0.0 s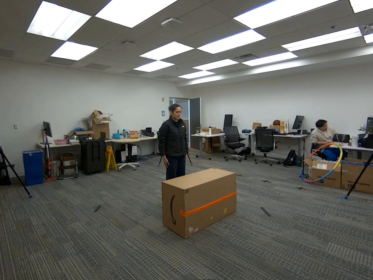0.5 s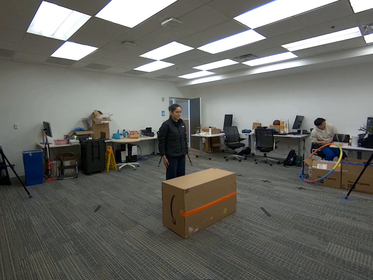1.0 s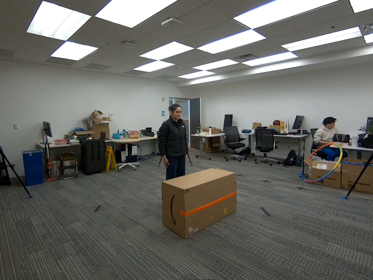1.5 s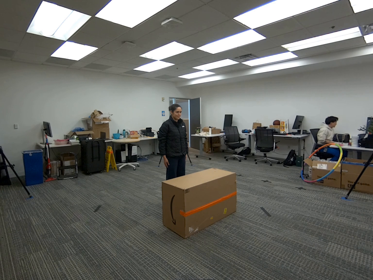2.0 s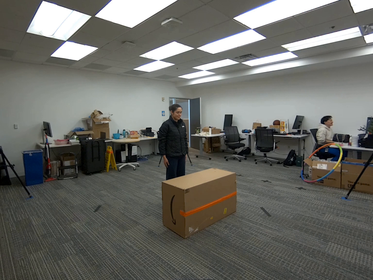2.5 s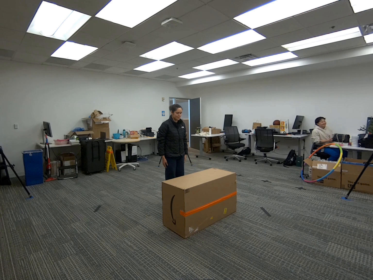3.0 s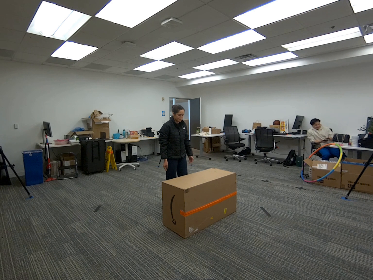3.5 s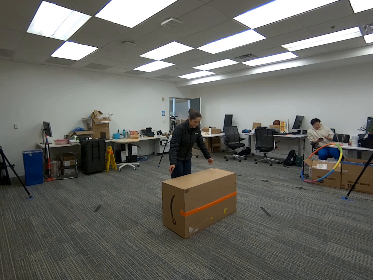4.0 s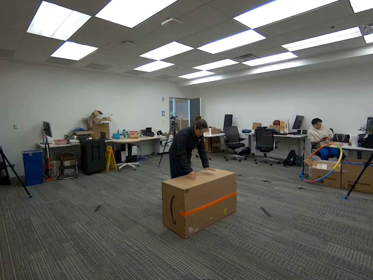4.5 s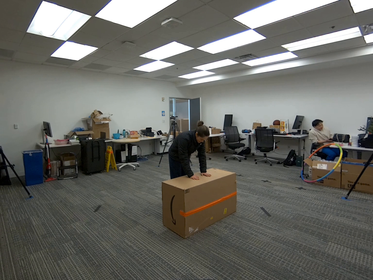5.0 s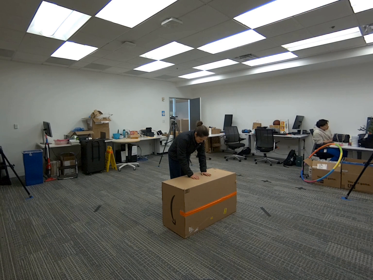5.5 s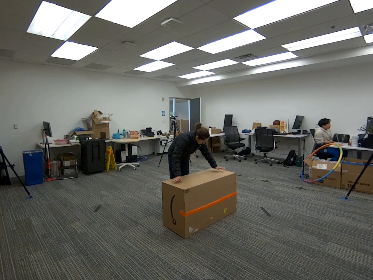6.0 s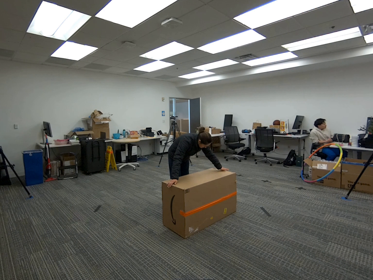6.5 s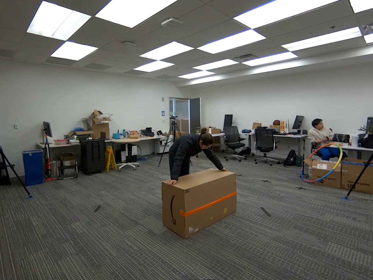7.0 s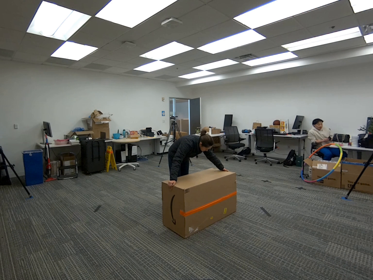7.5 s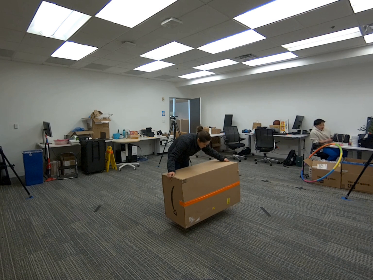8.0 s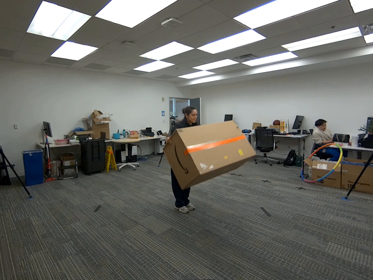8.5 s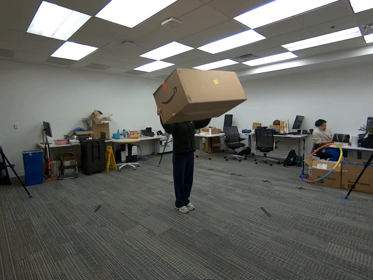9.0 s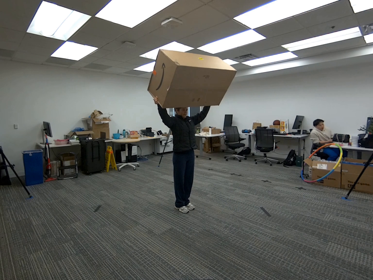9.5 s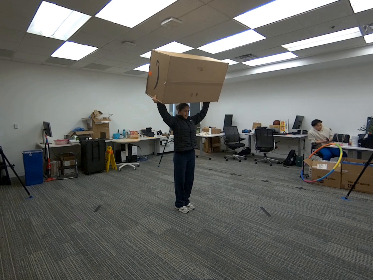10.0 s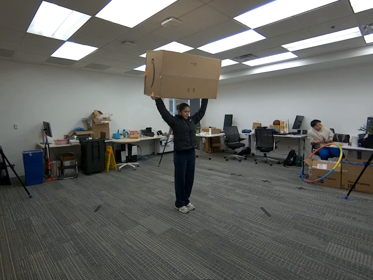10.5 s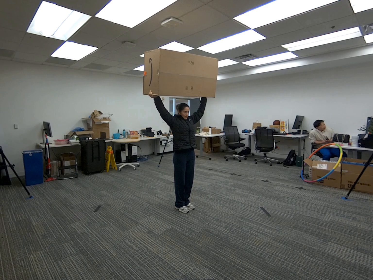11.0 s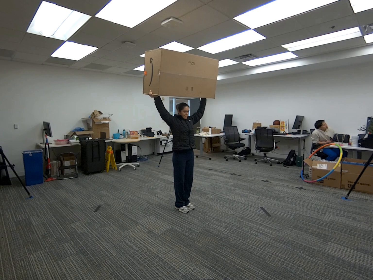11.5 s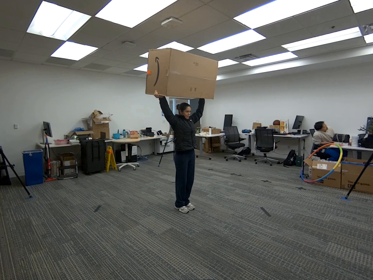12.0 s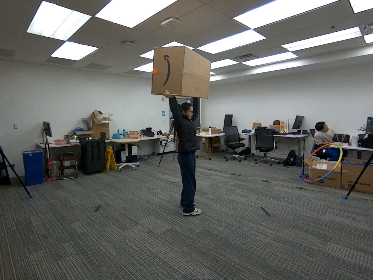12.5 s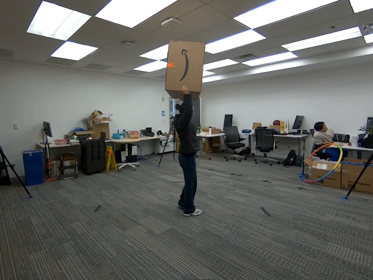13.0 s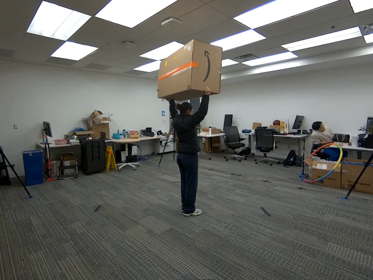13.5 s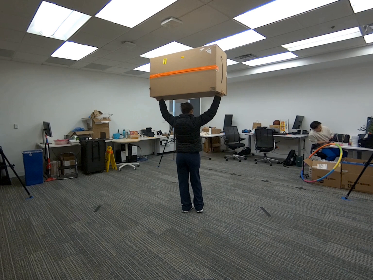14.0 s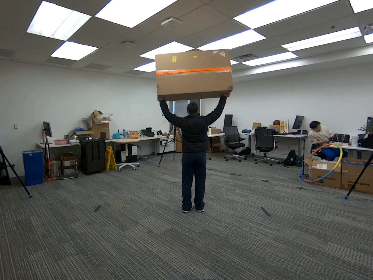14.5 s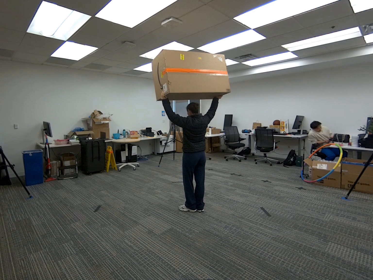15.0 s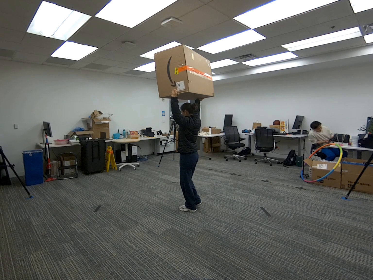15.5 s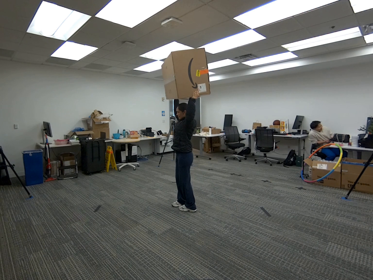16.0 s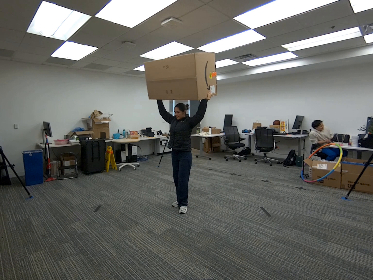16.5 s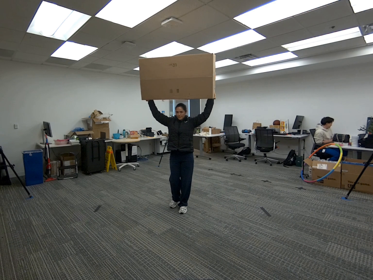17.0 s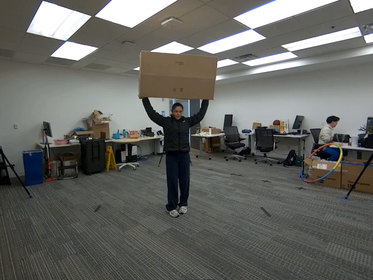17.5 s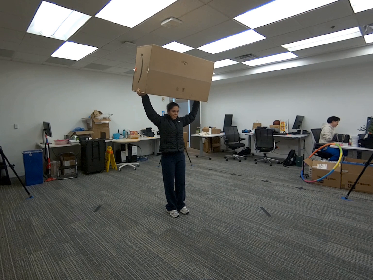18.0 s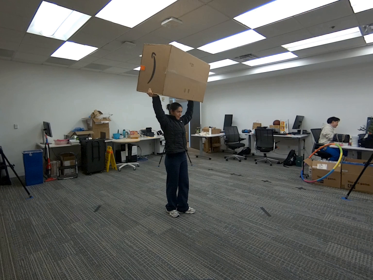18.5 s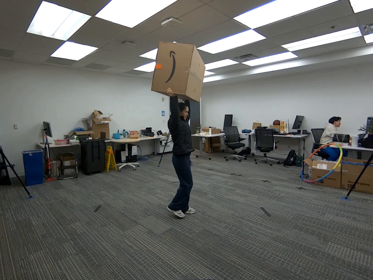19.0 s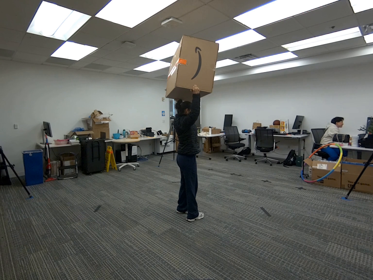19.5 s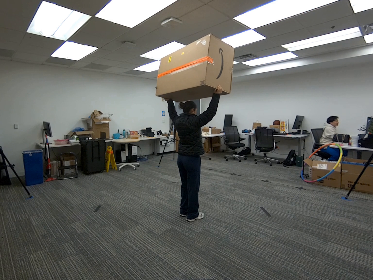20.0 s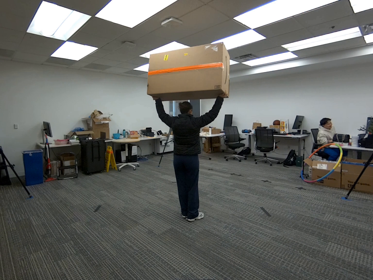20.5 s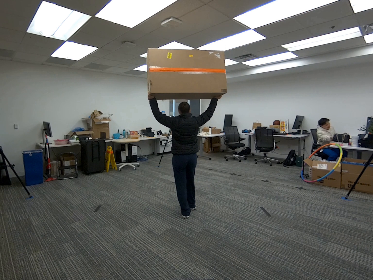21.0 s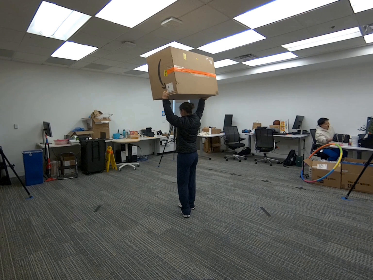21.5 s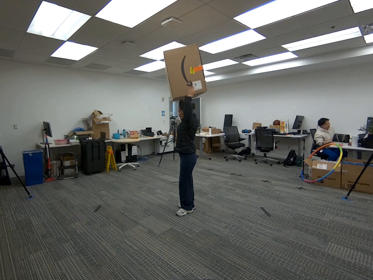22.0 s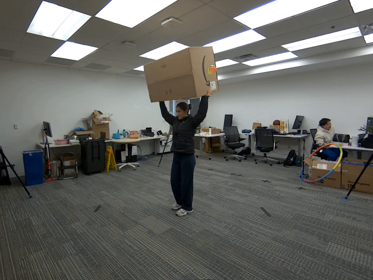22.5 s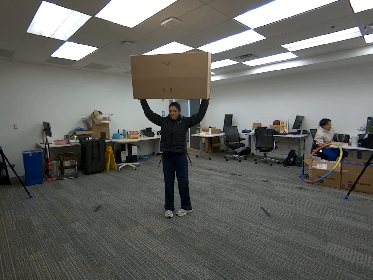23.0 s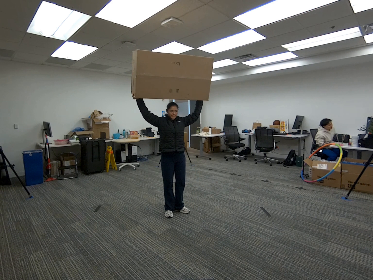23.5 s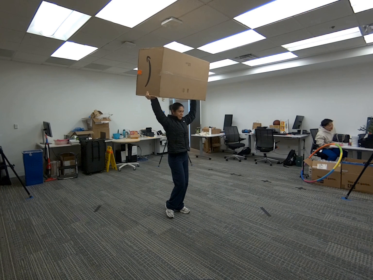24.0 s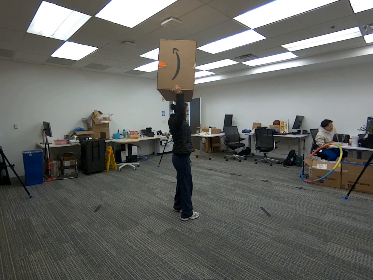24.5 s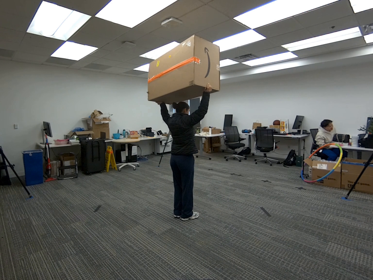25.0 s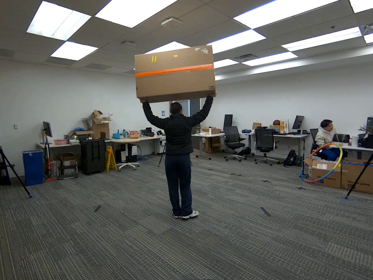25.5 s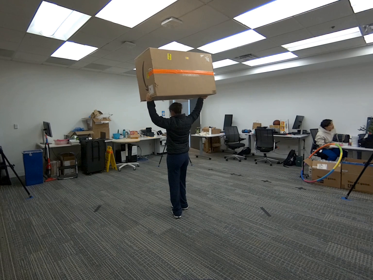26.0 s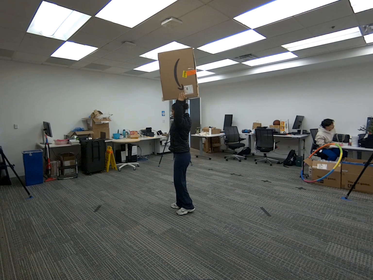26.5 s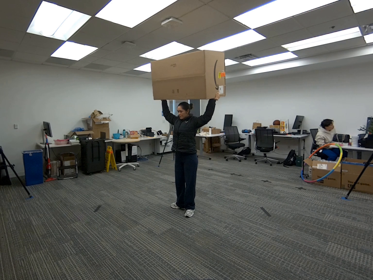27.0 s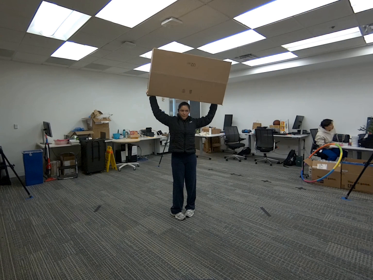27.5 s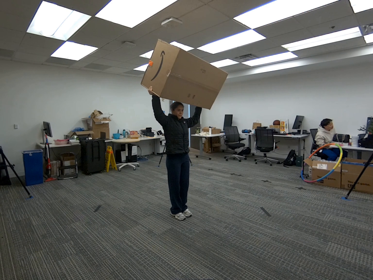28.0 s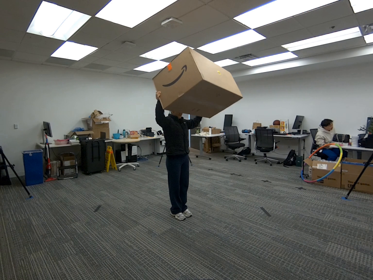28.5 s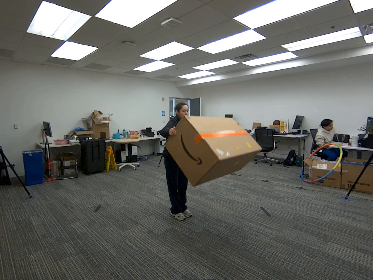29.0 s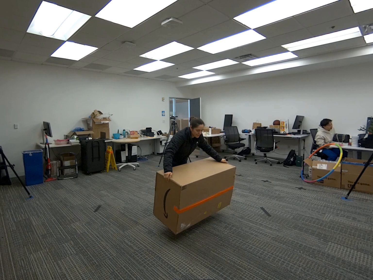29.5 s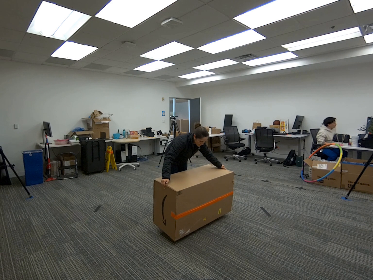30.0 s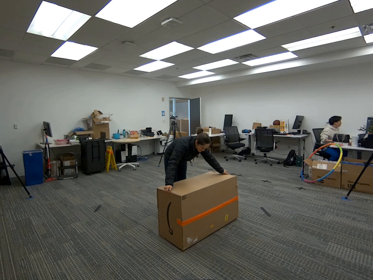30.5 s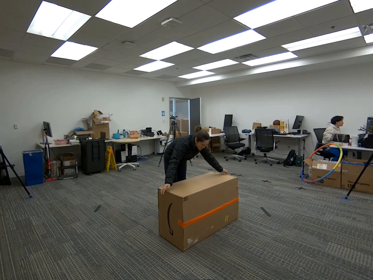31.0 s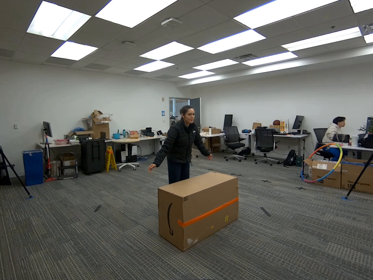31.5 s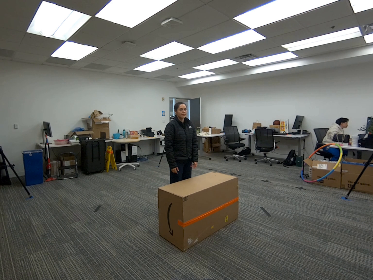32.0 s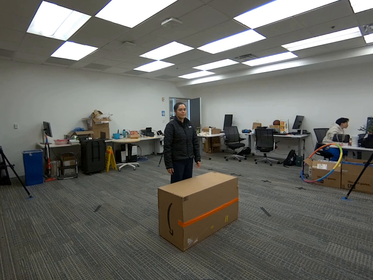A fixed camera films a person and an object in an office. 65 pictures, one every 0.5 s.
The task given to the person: Walk to the giant cardboard box on the ground and place both hands on it. Lift the box above your head and walk around while holding it overhead. Continue walking until you are finished, then lower the box and place it back on the ground.
